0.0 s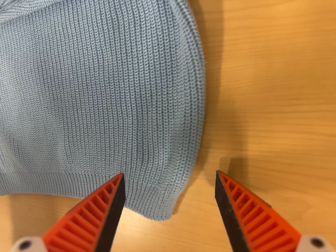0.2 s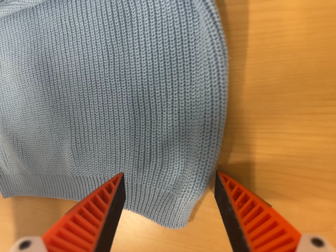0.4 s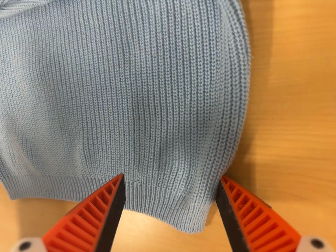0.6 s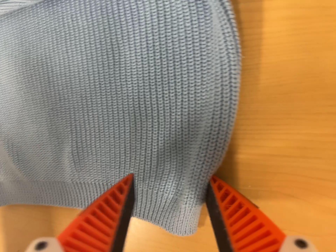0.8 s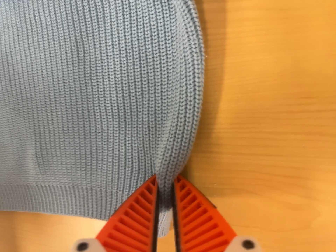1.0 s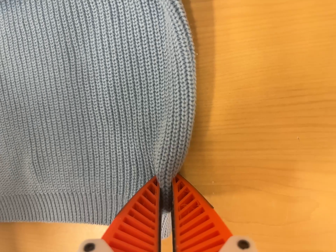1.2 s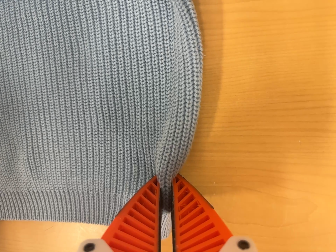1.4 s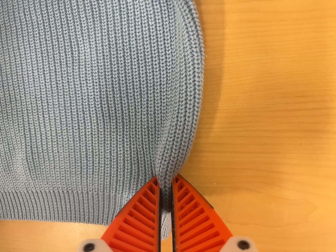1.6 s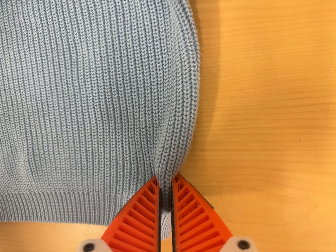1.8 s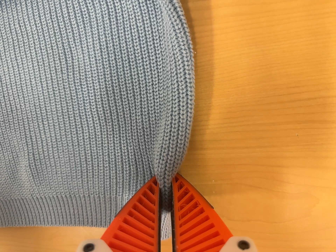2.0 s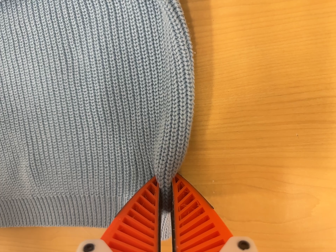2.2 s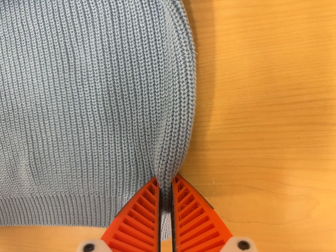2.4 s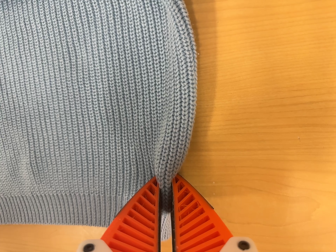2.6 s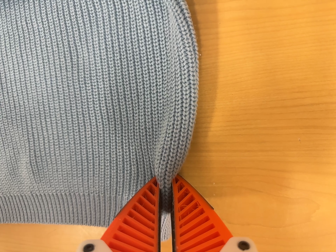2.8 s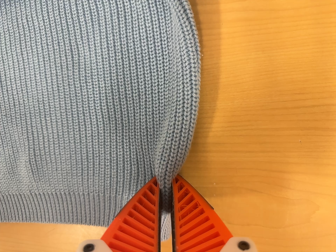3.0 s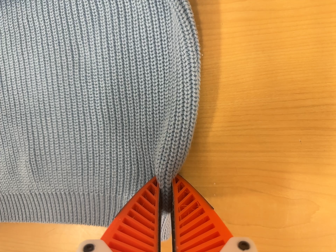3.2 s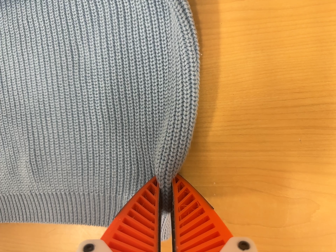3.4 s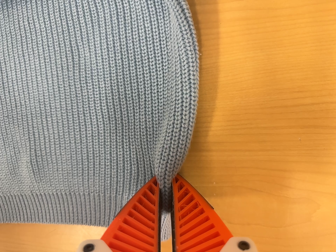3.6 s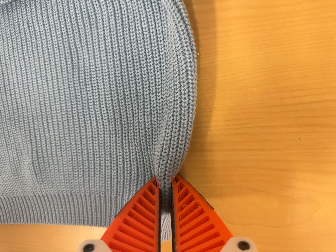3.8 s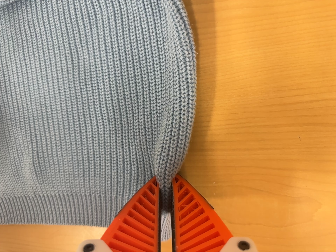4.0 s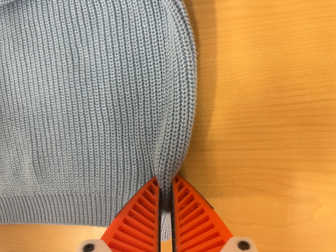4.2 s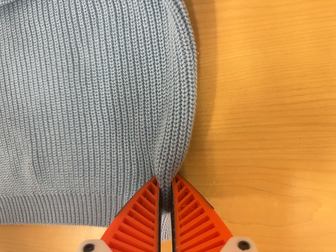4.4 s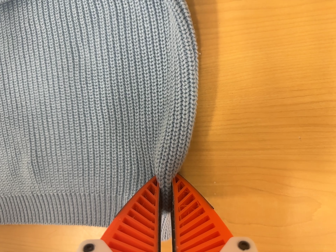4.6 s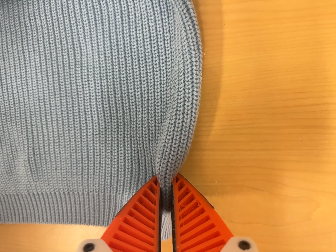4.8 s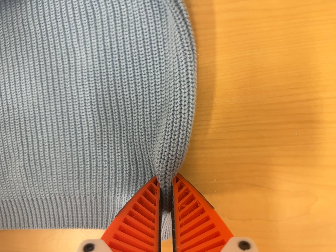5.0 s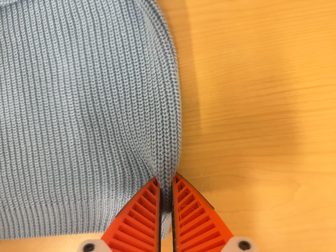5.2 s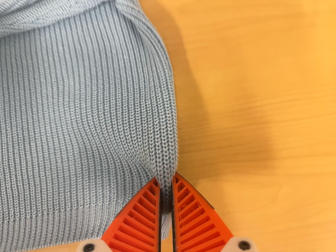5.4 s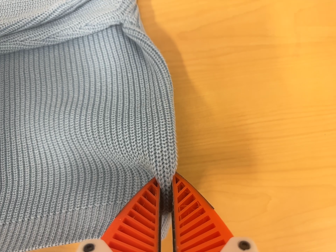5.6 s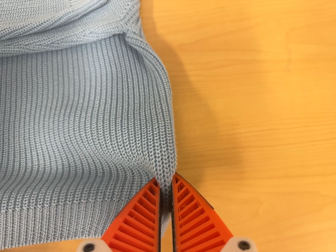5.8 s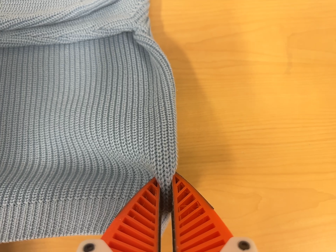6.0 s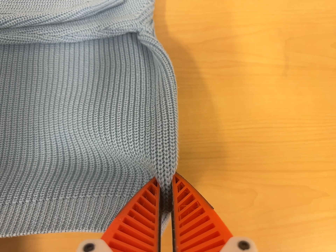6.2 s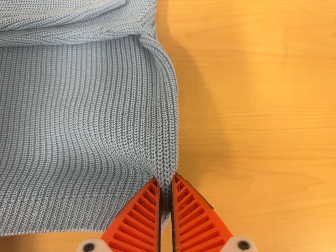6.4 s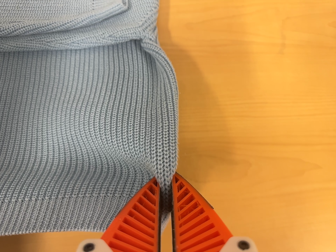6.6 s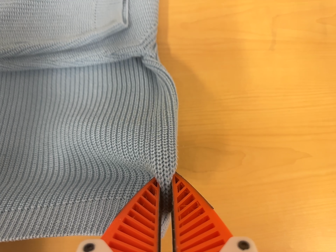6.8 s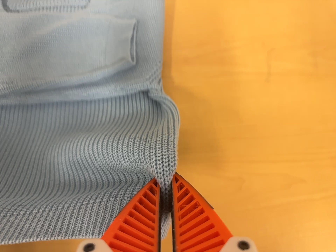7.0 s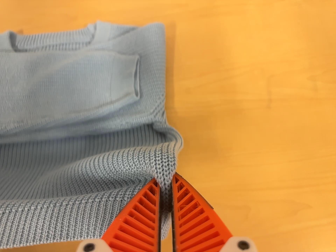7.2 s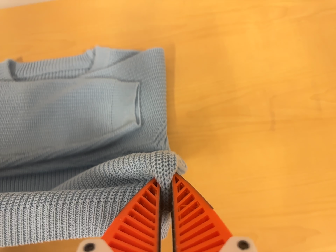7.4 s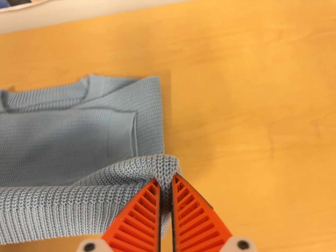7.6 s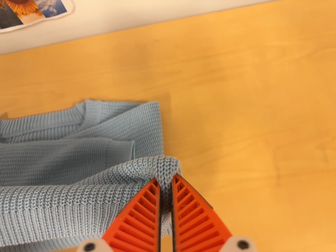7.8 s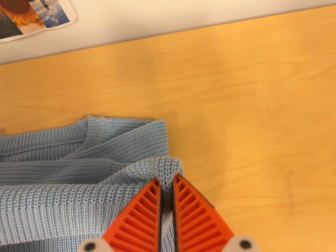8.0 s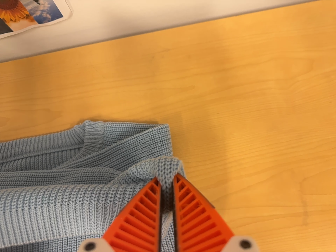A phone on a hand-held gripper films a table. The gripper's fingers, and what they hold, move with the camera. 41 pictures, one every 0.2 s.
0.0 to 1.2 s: The scene slides to the left, as the camera pans about 10 degrees to its right.
1.2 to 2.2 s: The camera shifts only a little, or ends up much as it began.
2.2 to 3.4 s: The camera keeps its place and its aim.
3.4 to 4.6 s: The camera shifts only a little, or ends up much as it began.
4.6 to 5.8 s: The camera swings to its right by about 15 degrees, and the scene slides to the left. It travels backward, toward the bottom of its view and to its left, about 10 cm, so what stands in front gets smaller. Its aim tips toward the top of its view by about 20 degrees, and the scene shifts downward.
5.8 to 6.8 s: The camera travels backward, about 8 cm, so what stands in front gets smaller.
6.8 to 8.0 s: The camera travels toward the top of its view, about 20 cm, so close, fixed things drift downward.
The film runs forward here.
